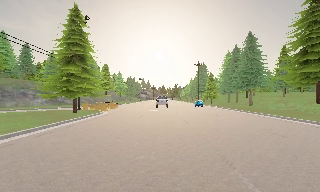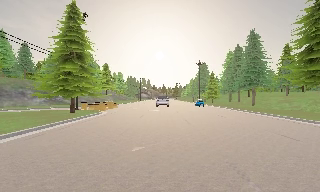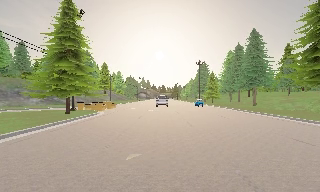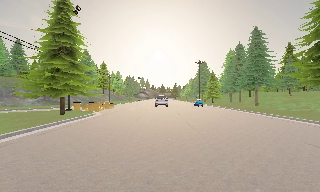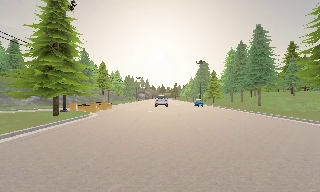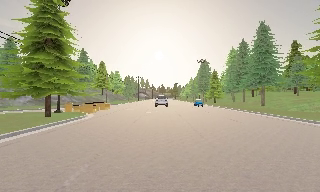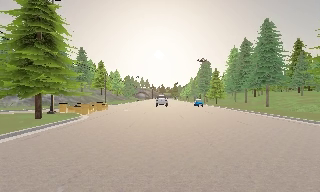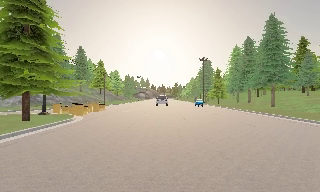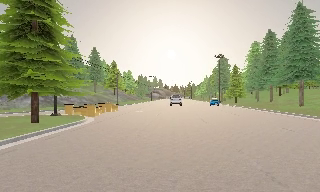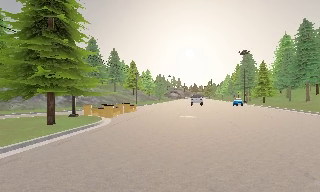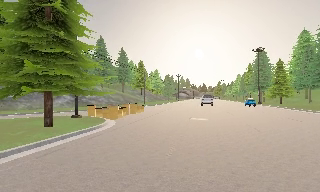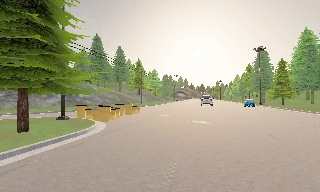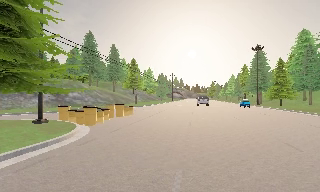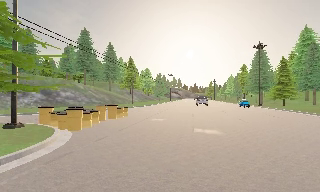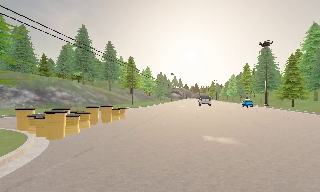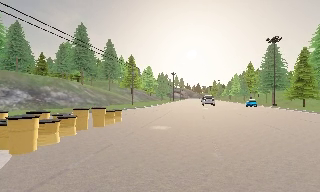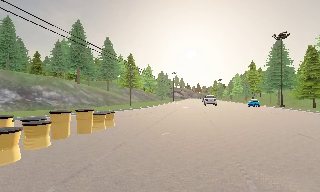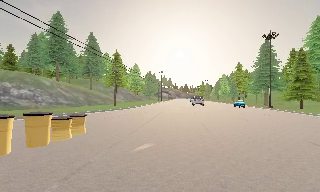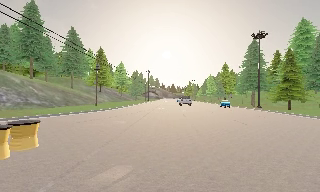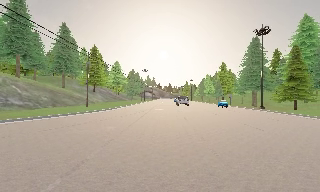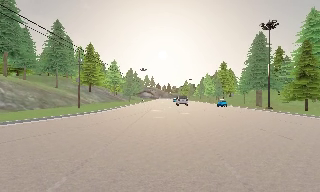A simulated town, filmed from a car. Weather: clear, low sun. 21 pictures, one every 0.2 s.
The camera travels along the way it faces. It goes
forward.
0.0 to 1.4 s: The camera travels forward, about 6 m, so what stands in front looms larger. It gains speed.
1.4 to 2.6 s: The camera pans to its left, which is counterclockwise from overhead, by about 10 degrees. It travels forward, about 8 m, so what stands in front looms larger.
2.6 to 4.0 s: The camera travels forward, about 12 m, so what stands in front looms larger.
The film runs forward here.
